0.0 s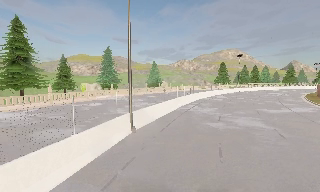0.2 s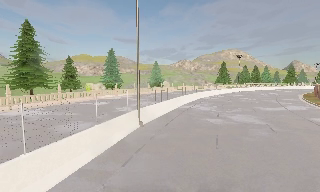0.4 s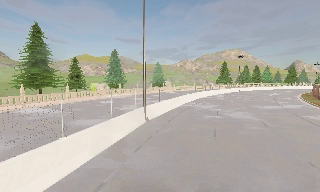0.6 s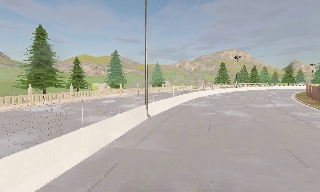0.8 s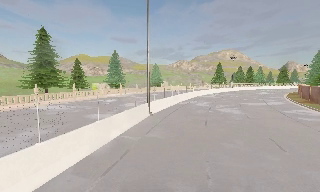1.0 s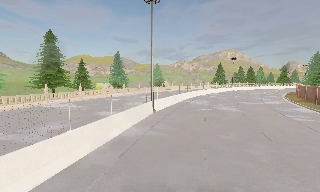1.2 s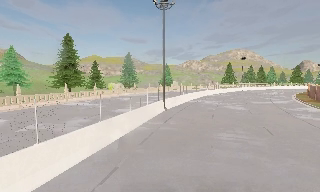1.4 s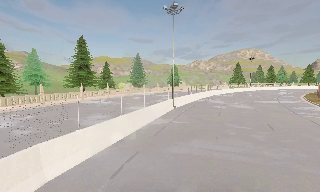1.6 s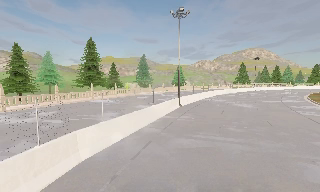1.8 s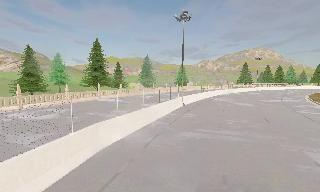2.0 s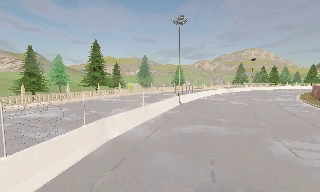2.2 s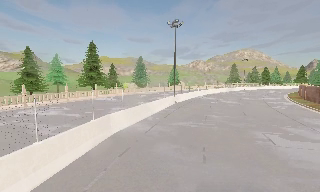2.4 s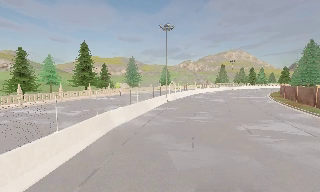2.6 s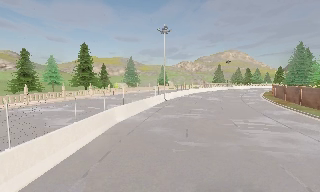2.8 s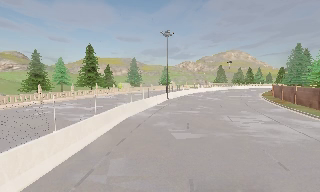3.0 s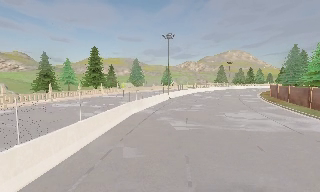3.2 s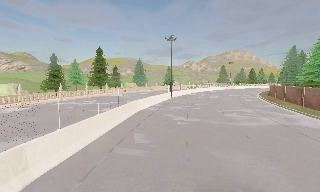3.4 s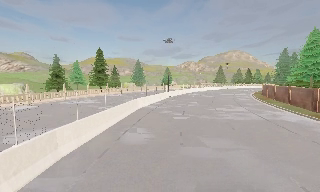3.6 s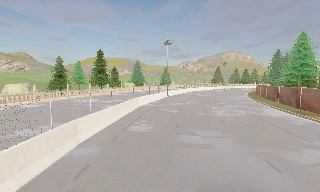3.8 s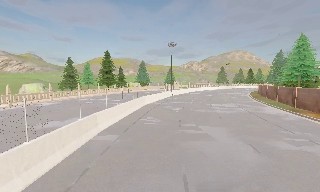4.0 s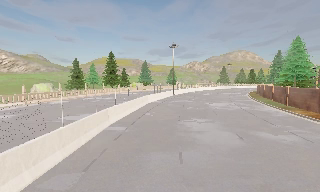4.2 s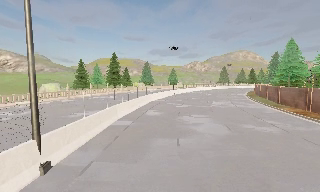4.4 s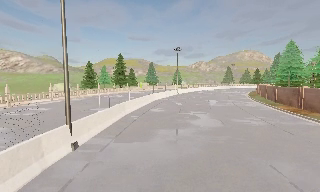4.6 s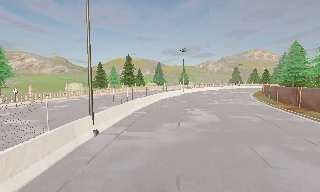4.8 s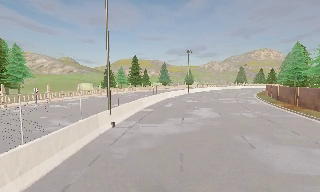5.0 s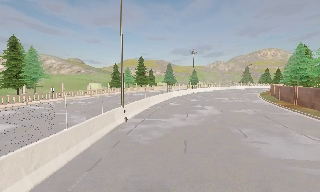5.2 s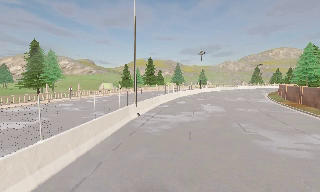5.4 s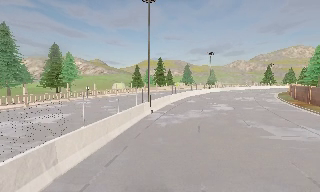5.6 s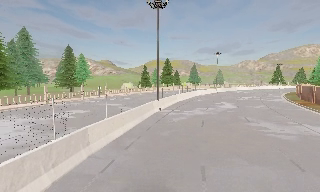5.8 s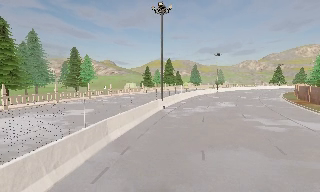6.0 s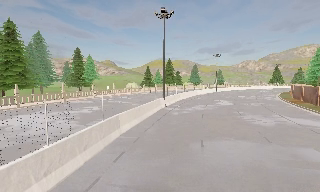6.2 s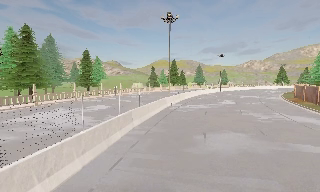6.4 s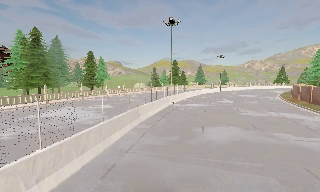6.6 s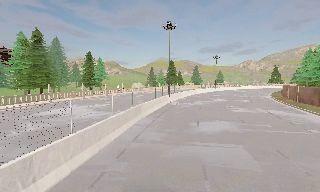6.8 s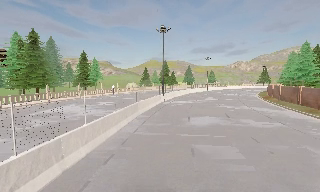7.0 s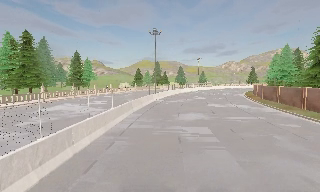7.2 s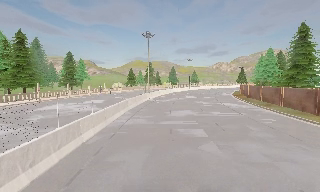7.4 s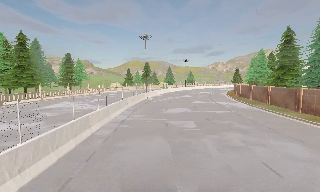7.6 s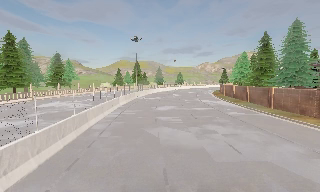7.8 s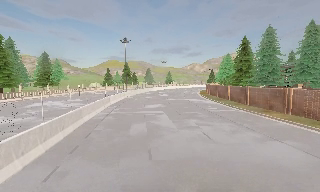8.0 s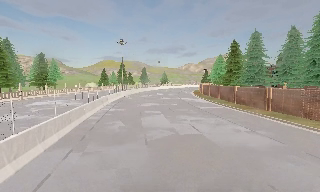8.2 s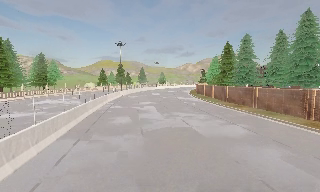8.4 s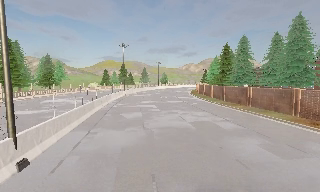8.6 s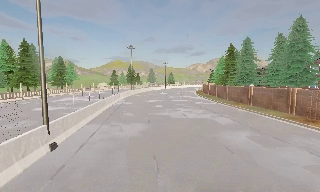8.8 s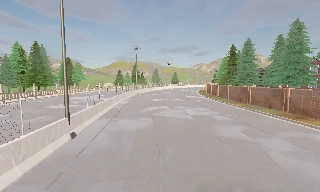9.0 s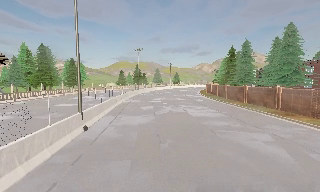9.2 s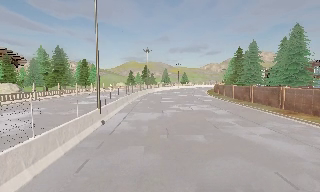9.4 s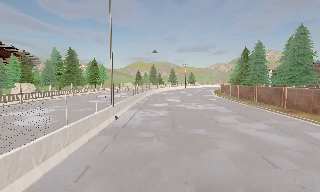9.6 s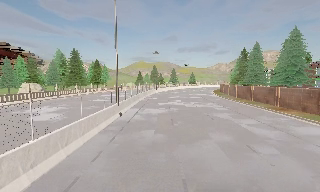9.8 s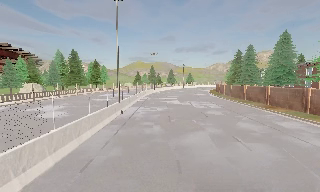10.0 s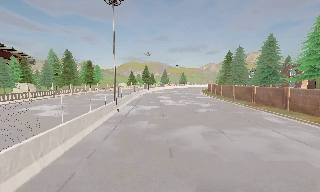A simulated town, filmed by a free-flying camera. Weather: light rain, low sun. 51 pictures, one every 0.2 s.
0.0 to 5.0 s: The scene slides to the right, as the camera pans about 15 degrees to its left. It travels backward, about 35 m, so what stands in front gets smaller.
5.0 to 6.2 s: The scene slides to the right, as the camera pans about 10 degrees to its left. It travels backward, about 9 m, so what stands in front gets smaller.
6.2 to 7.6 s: The camera swings to its right by about 15 degrees, and the scene slides to the left. It travels backward, about 10 m, so what stands in front gets smaller.
7.6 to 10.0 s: The camera travels backward, about 17 m, so what stands in front gets smaller.
The film runs backward here.
